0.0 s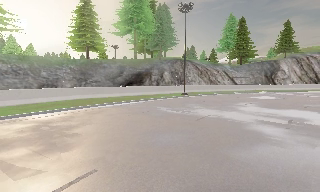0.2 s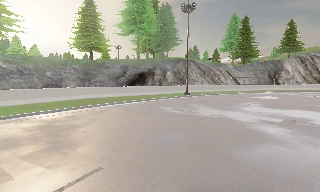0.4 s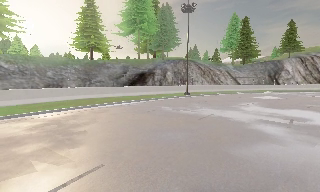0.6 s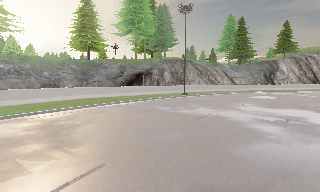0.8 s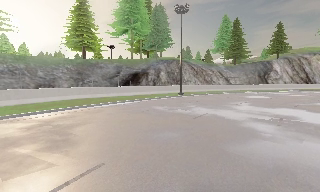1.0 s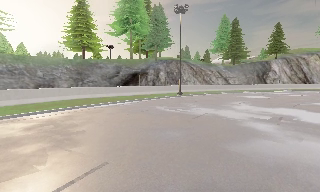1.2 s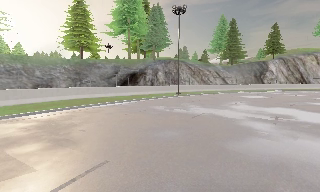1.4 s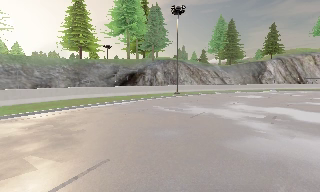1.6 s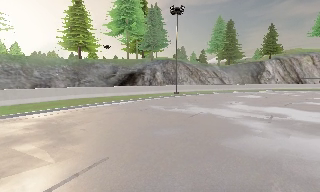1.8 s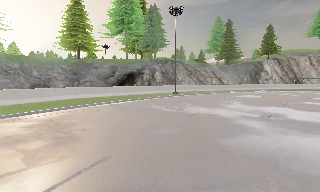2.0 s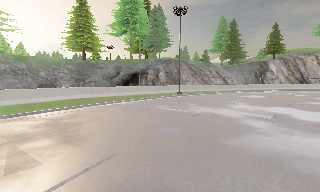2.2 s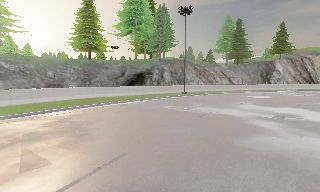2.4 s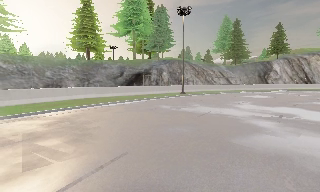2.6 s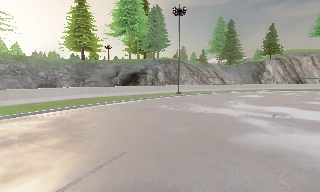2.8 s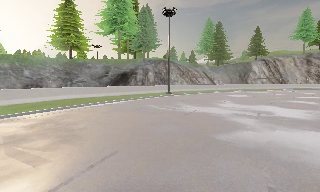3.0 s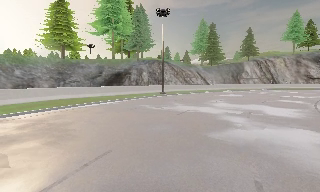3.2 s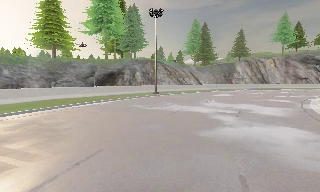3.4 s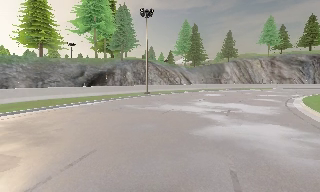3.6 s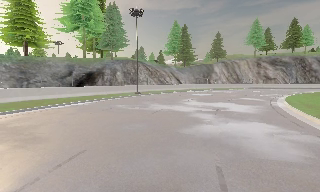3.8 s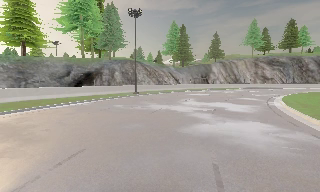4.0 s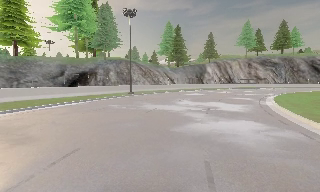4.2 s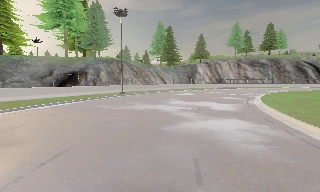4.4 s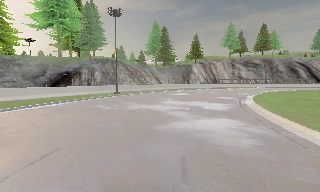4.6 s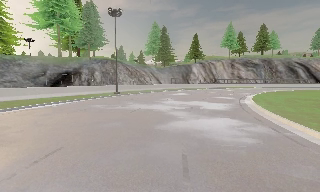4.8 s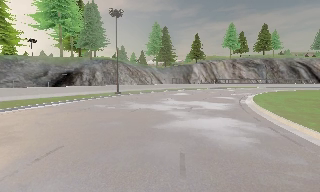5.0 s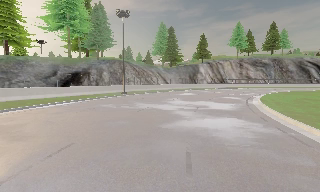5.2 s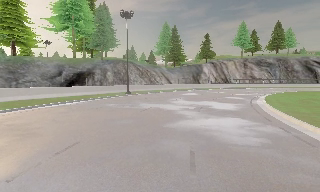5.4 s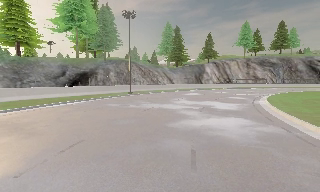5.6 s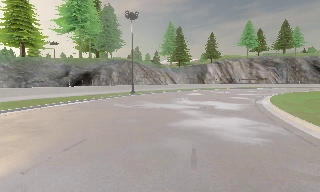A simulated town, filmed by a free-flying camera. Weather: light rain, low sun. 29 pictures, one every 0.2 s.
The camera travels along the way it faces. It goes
backward.
0.0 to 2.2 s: The camera travels backward and to its left, about 1 m, so what stands in front gets smaller.
2.2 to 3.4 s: The scene slides to the left, as the camera pans about 15 degrees to its right. It travels backward, about 0.5 m, so what stands in front gets smaller.
3.4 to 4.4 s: The camera shifts only a little, or ends up much as it began.
4.4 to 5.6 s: The camera travels backward, about 0.5 m, so what stands in front gets smaller.
The film runs backward here.
